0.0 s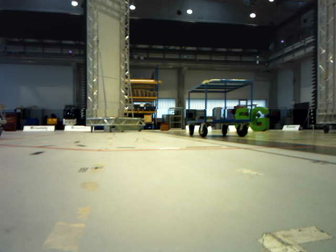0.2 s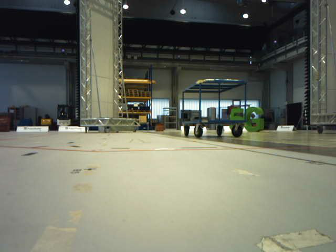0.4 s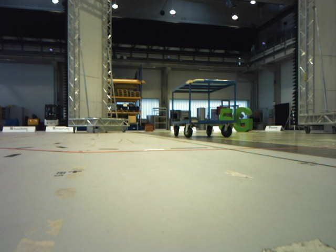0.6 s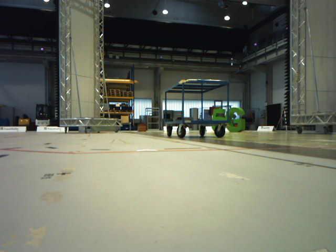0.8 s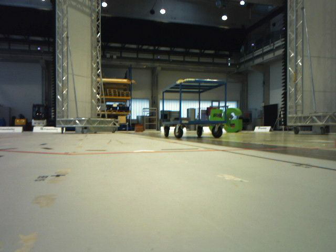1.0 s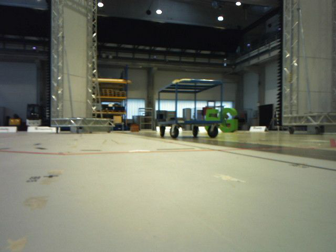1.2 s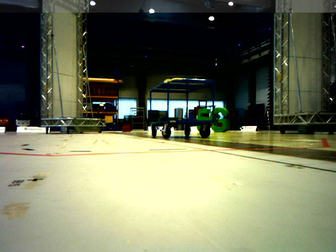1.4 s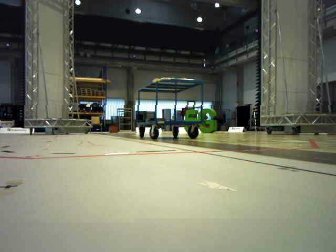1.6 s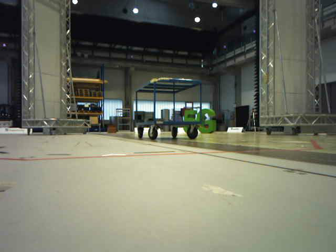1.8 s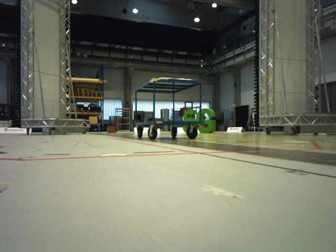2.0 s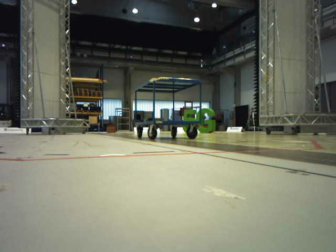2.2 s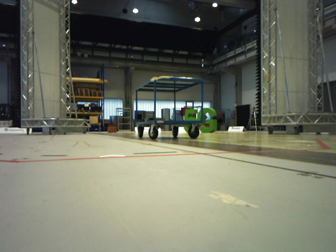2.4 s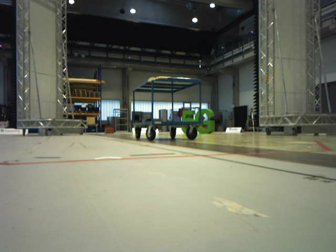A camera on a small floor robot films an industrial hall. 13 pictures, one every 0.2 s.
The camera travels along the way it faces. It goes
forward.
0.0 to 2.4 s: The camera pans to its right, which is clockwise from overhead, by about 10 degrees. It travels forward, about 0.5 m, so what stands in front looms larger.
The film runs forward here.
